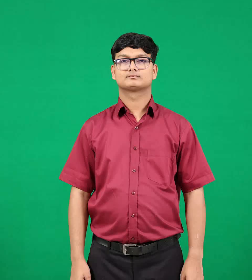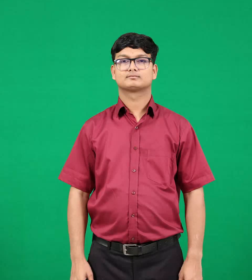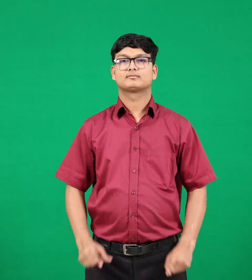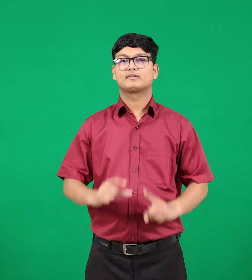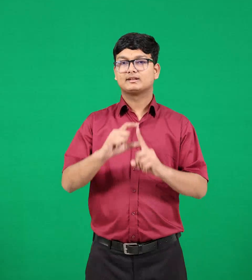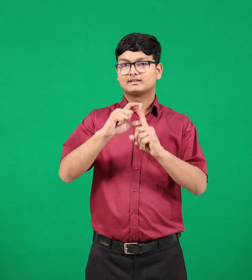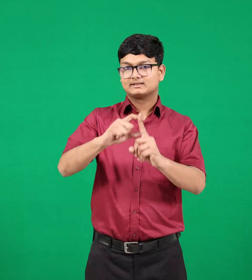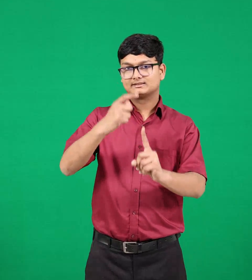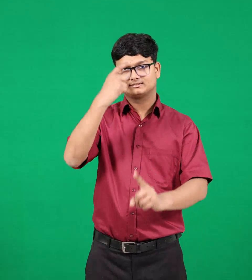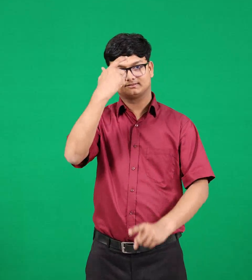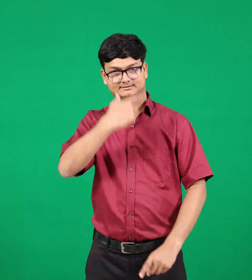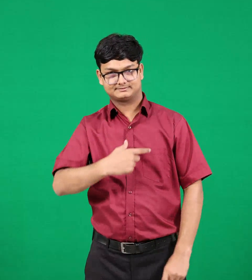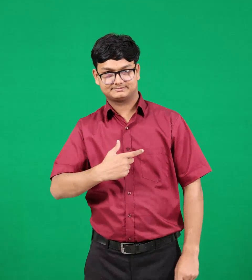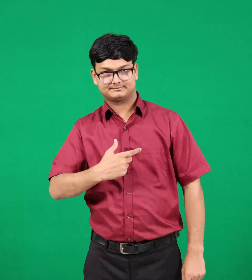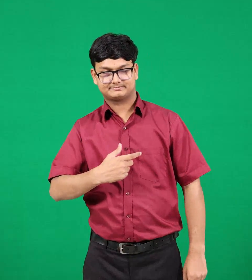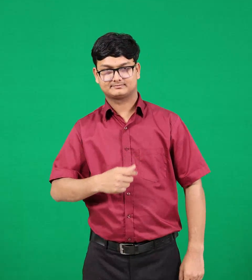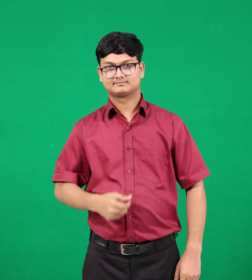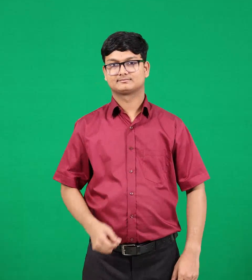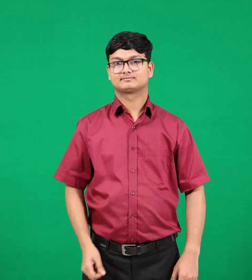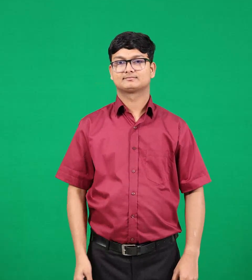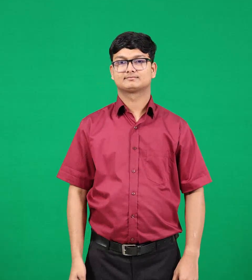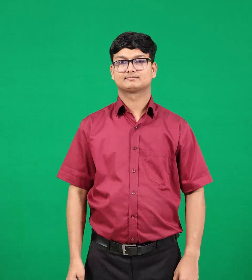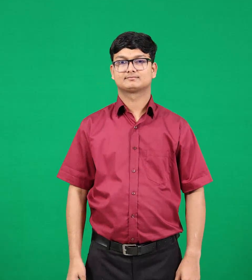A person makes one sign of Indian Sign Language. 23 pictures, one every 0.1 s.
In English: discipline
